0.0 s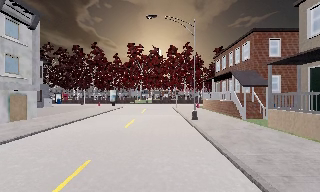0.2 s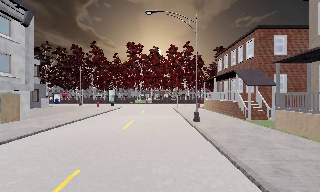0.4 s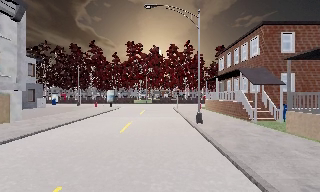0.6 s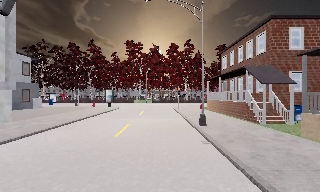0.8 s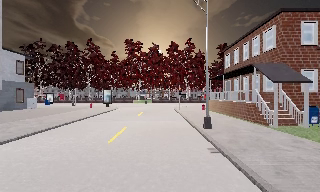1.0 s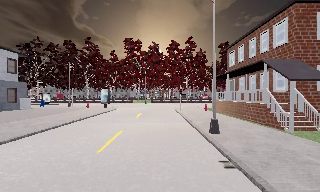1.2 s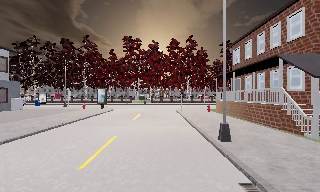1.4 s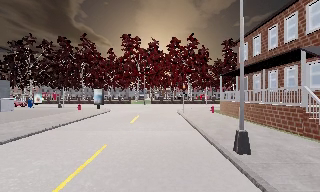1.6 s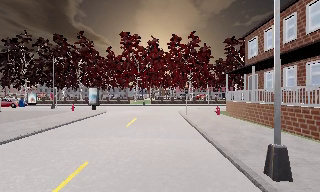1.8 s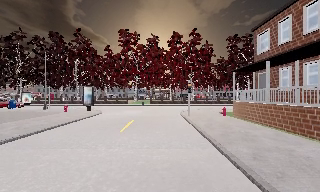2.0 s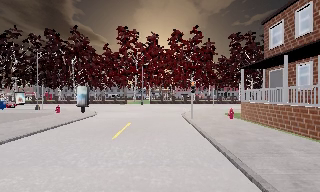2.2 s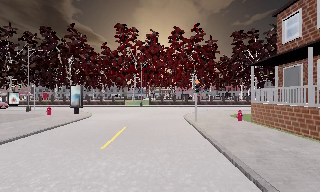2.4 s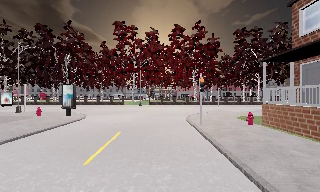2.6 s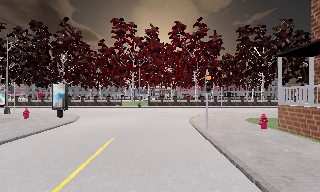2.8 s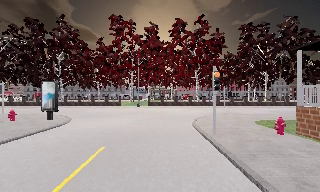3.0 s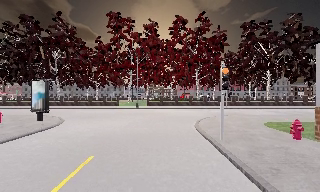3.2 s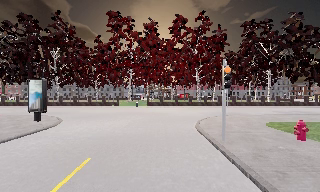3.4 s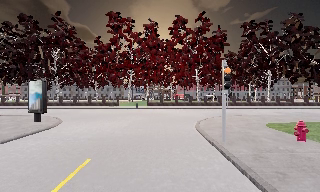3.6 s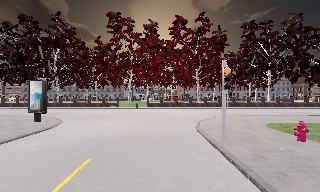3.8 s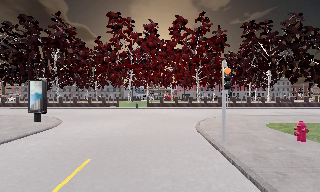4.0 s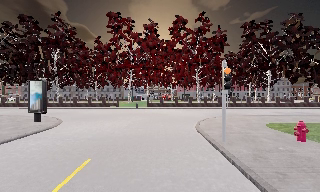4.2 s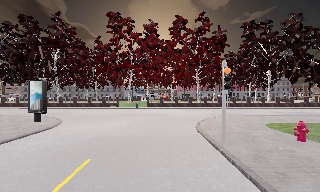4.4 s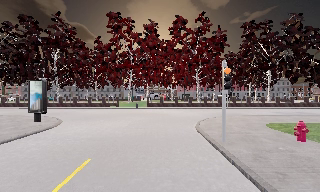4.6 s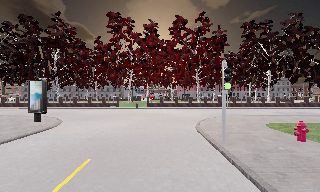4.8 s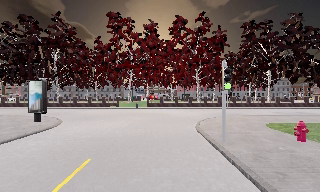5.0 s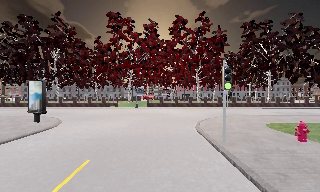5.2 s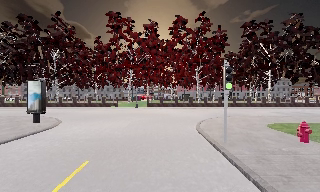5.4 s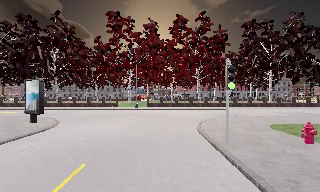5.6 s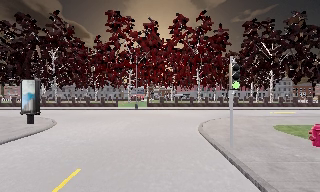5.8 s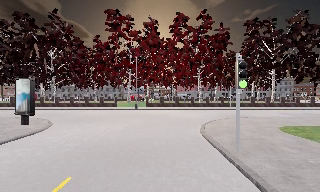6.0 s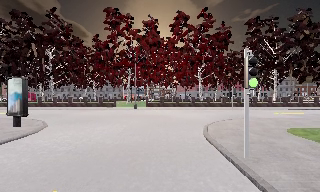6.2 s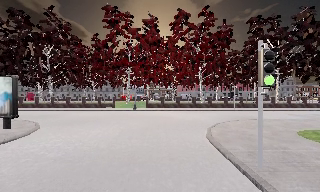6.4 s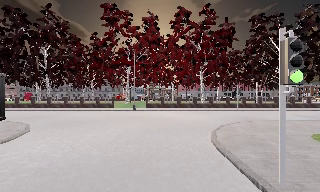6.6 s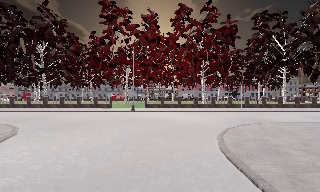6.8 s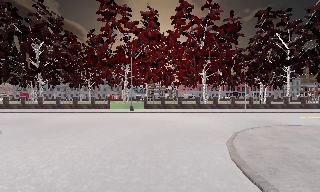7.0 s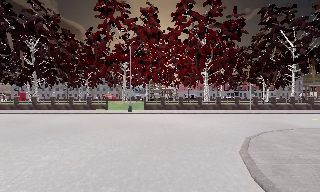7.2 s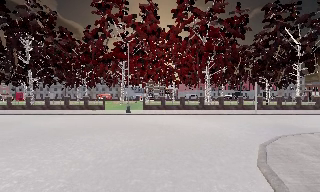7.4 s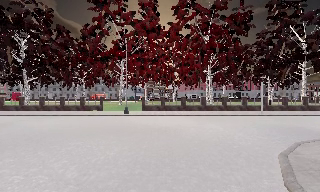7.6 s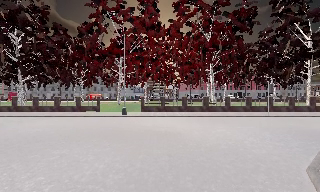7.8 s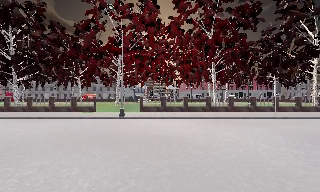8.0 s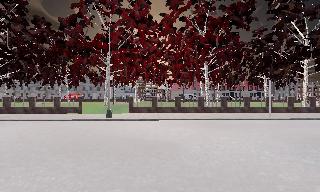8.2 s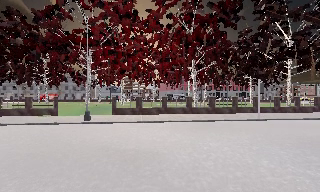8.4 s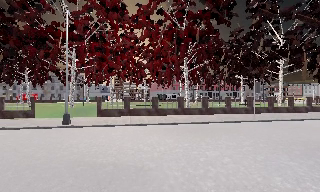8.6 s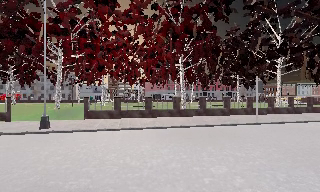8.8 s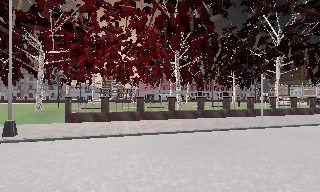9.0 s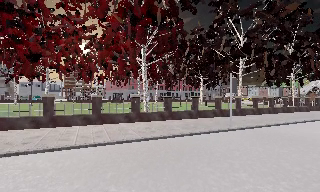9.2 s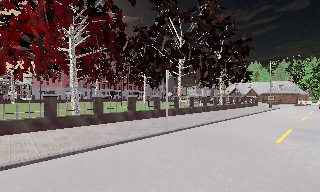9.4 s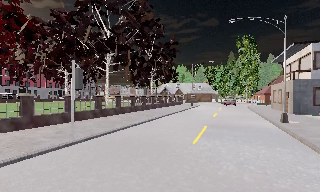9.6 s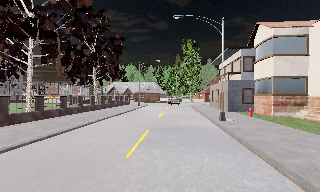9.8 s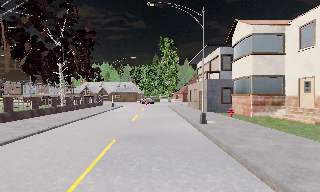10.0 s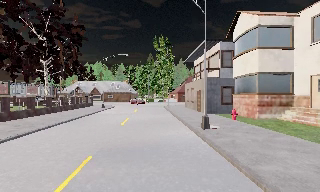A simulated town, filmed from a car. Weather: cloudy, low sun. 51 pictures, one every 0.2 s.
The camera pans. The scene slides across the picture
to the left.
The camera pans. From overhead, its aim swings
clockwise.
0.0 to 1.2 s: The camera travels forward, about 5 m, so what stands in front looms larger. It gains speed.
1.2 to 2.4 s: The camera travels forward, about 8 m, so what stands in front looms larger.
2.4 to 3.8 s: The camera travels forward, about 3.5 m, so what stands in front looms larger. It loses speed.
3.8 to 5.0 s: The camera keeps its place and its aim.
5.0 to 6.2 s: The camera travels forward, about 2 m, so what stands in front looms larger. It gains speed.
6.2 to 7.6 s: The camera travels forward, about 6 m, so what stands in front looms larger.
7.6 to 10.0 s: The camera pans to its right, which is clockwise from overhead, by about 95 degrees. It travels forward, about 16 m. It gains speed.
The film runs forward here.
